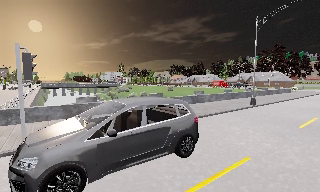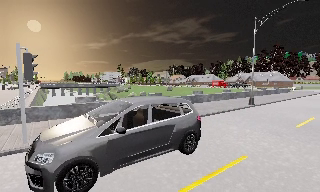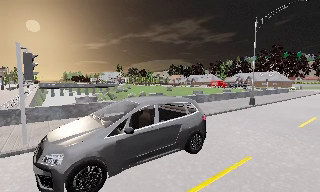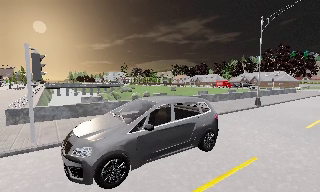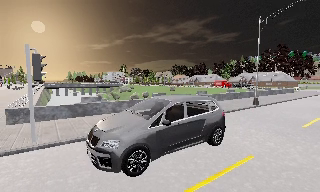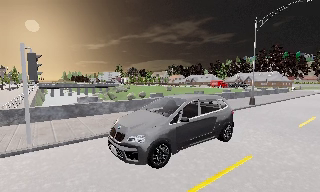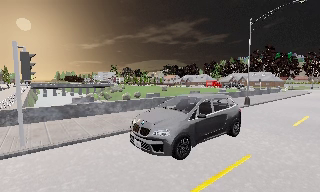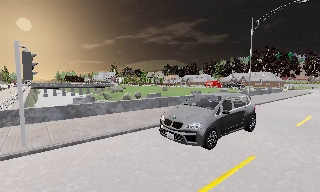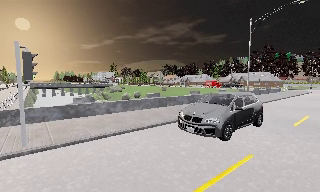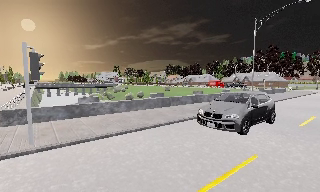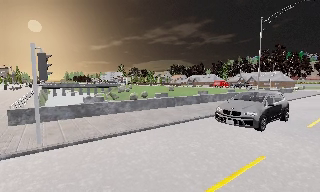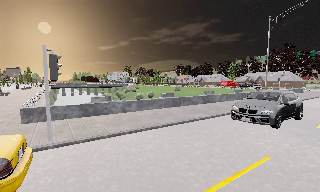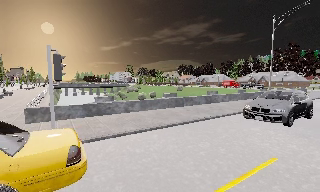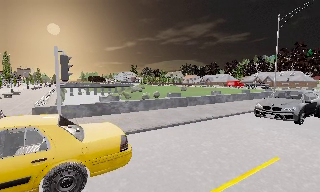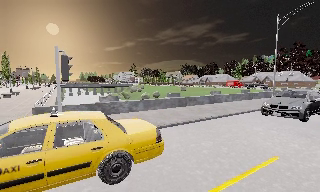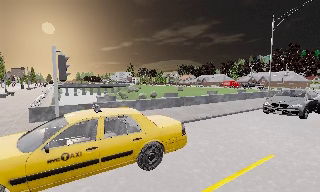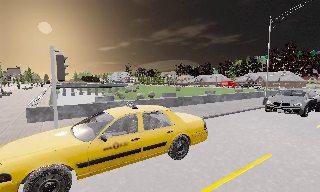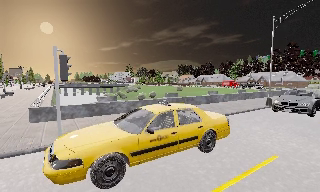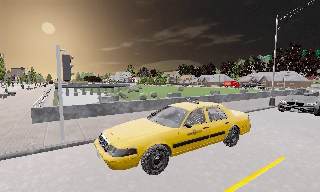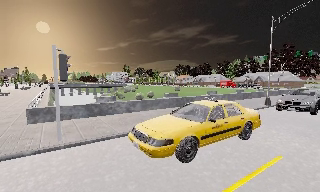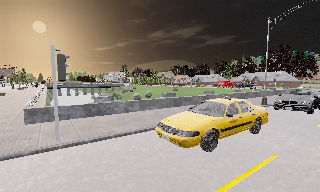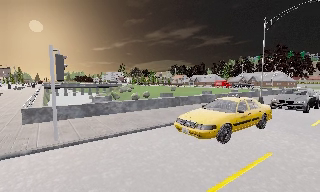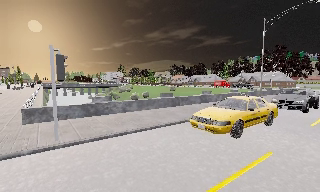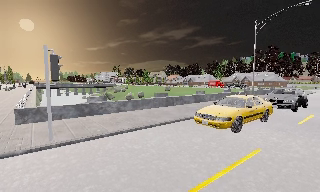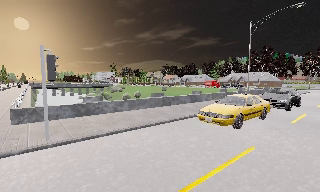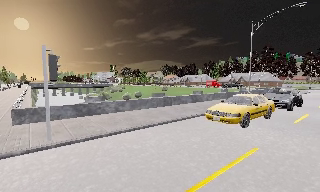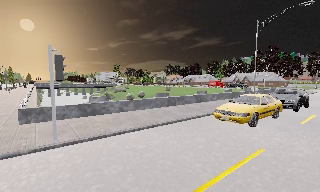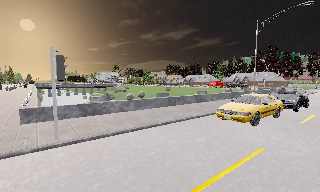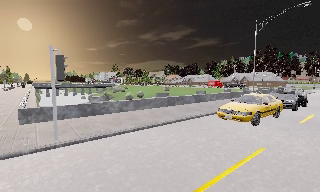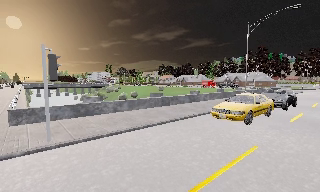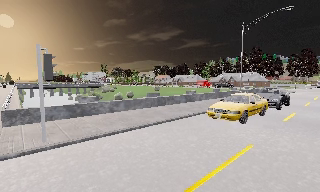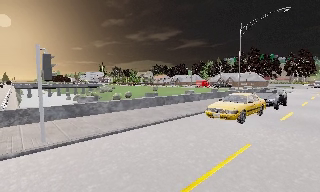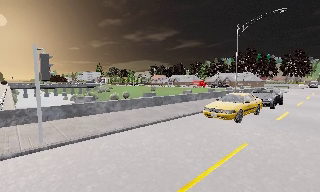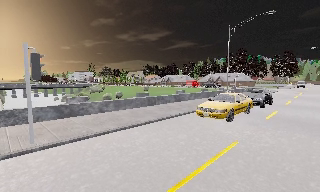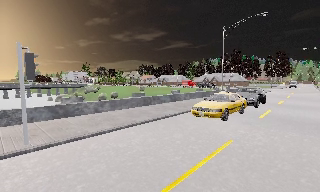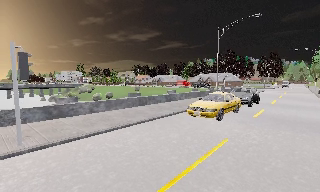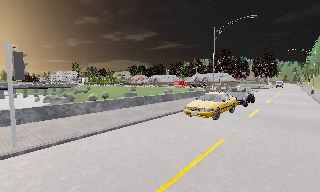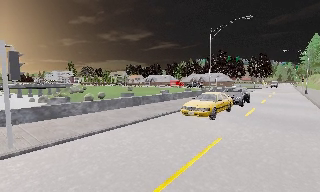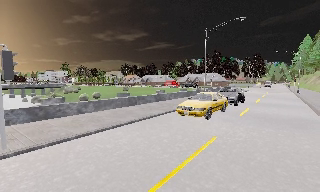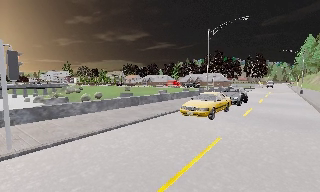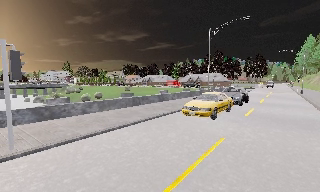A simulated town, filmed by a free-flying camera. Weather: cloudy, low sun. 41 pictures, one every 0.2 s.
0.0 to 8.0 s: The camera pans to its right, which is clockwise from overhead, by about 15 degrees. It travels to its left and backward, about 1.5 m.
The film runs backward here.
